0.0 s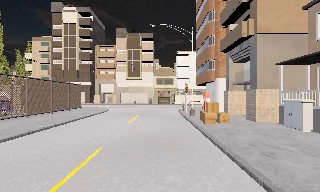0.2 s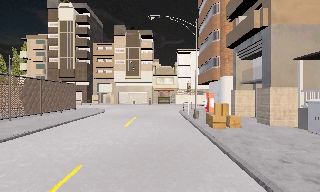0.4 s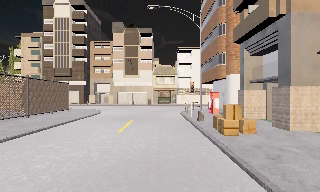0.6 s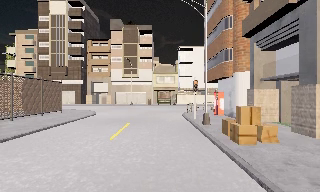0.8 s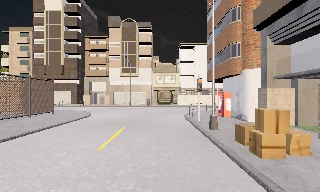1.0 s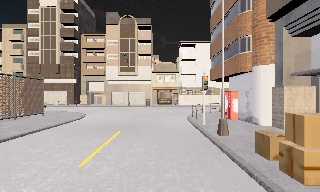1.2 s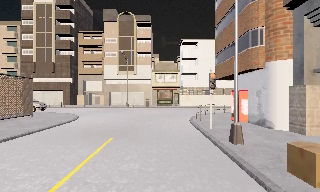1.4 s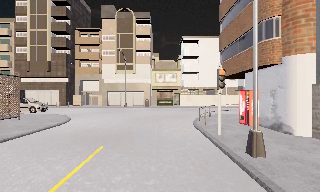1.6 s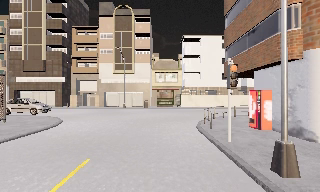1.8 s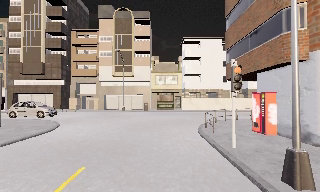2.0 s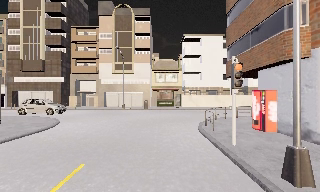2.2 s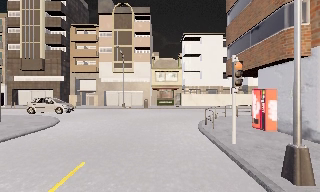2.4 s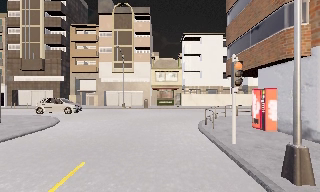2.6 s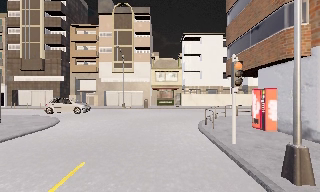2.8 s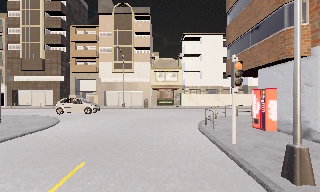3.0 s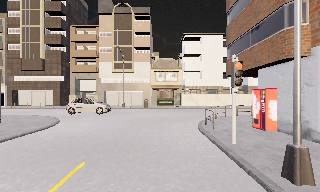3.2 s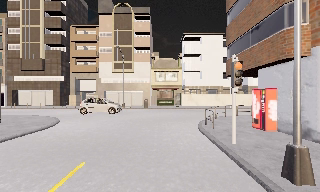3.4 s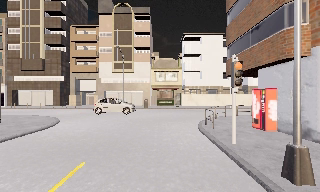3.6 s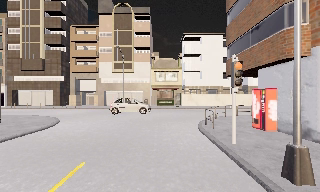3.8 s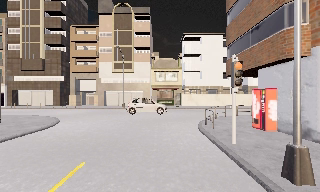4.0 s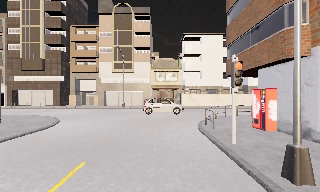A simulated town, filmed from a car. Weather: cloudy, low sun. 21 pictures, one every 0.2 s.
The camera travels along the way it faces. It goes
forward.
0.0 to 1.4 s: The camera travels forward, about 9 m, so what stands in front looms larger.
1.4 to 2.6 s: The camera travels forward, about 1.5 m, so what stands in front looms larger. It loses speed.
2.6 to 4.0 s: The camera keeps its place and its aim.
The film runs forward here.
